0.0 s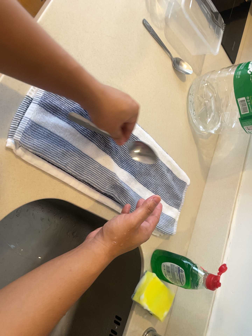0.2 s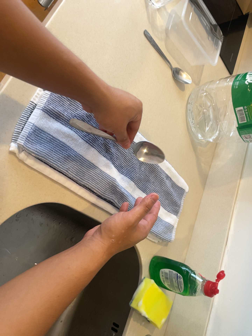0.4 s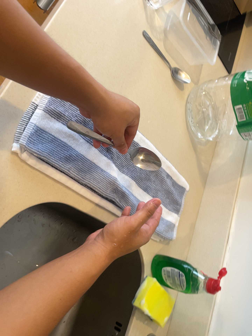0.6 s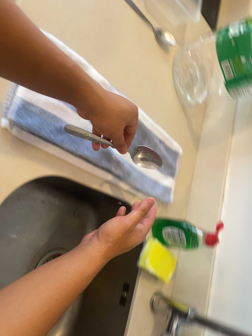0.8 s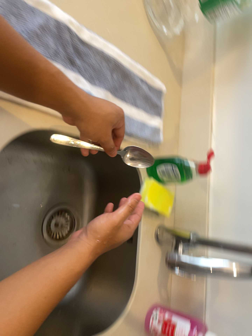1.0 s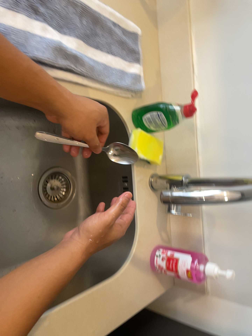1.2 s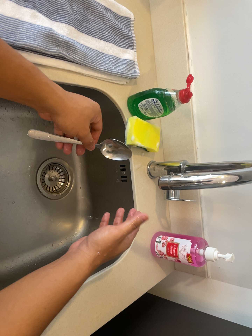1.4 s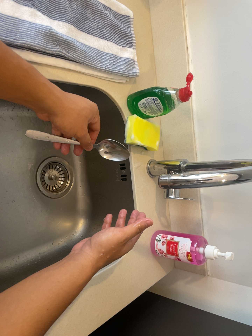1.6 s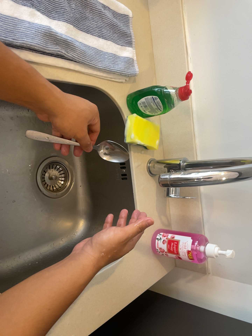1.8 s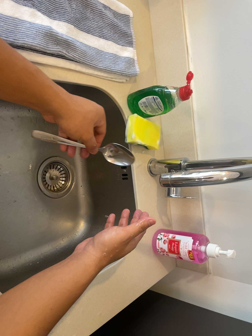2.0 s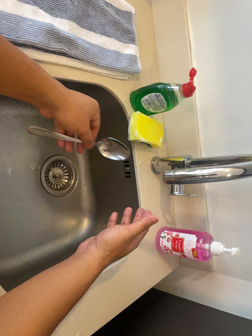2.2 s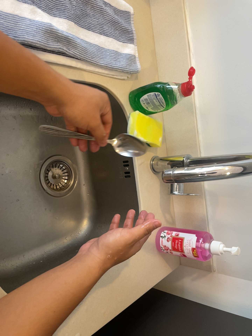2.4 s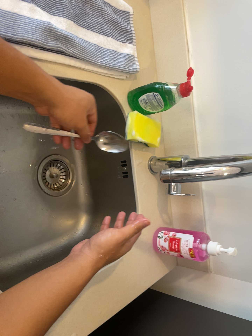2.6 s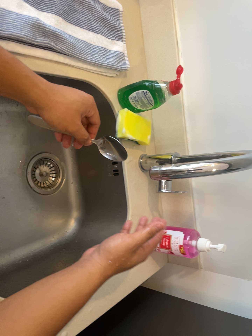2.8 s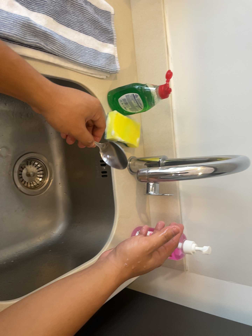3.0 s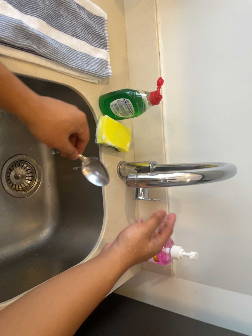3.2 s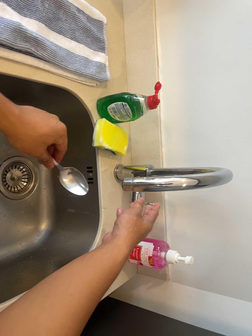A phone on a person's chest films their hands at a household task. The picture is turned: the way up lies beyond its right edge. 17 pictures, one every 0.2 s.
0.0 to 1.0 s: The camera travels toward the bottom of its view, about 8 cm, so close, fixed things drift upward. Its aim tips toward the bottom of its view by about 20 degrees, and the scene shifts upward. It rolls about its line of sight by about 25 degrees, and the scene rotates counterclockwise.
1.0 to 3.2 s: The camera shifts only a little, or ends up much as it began.
The film runs backward here.
